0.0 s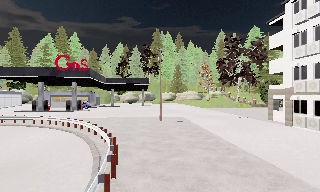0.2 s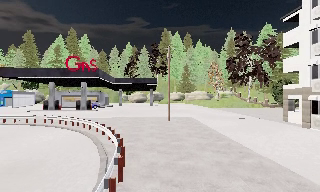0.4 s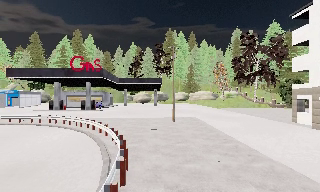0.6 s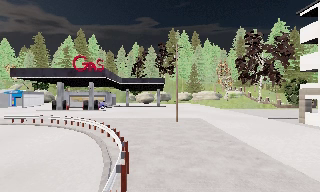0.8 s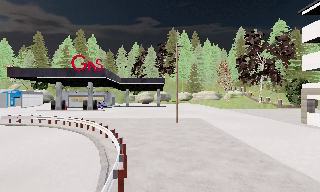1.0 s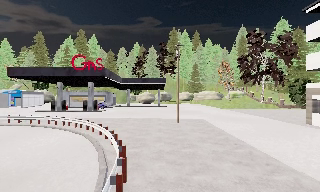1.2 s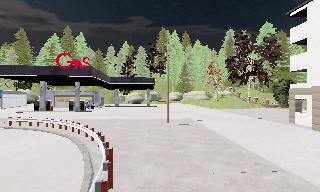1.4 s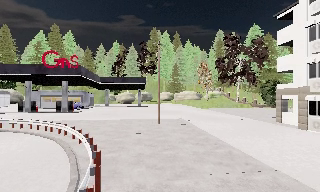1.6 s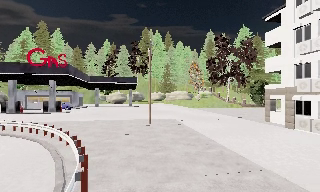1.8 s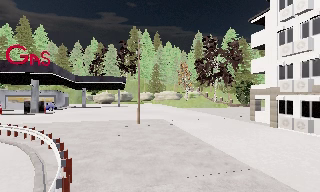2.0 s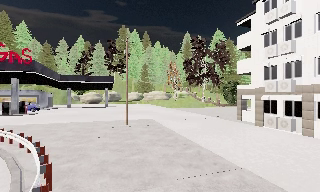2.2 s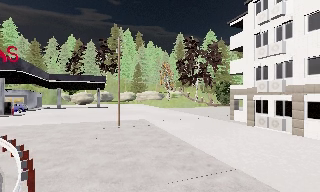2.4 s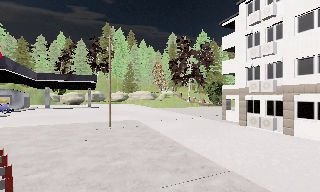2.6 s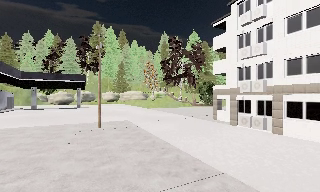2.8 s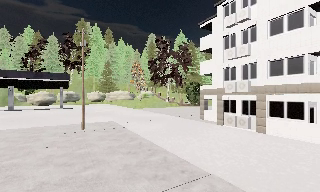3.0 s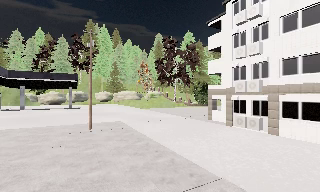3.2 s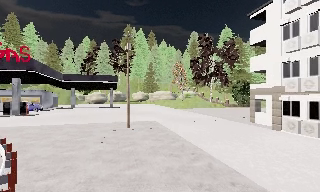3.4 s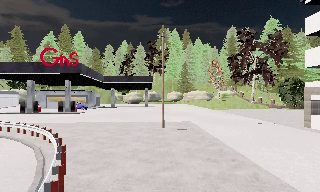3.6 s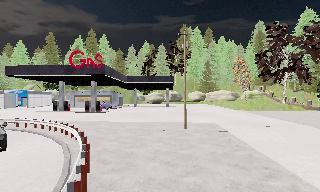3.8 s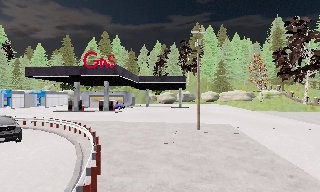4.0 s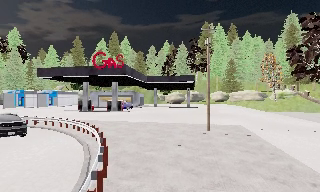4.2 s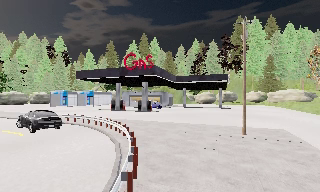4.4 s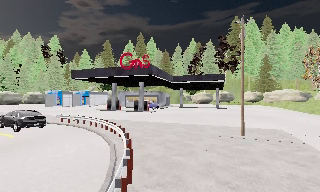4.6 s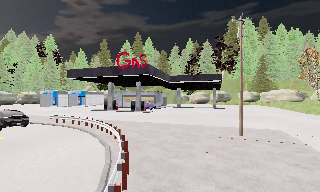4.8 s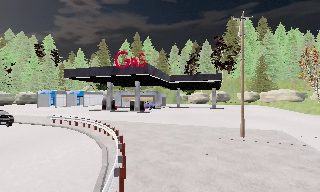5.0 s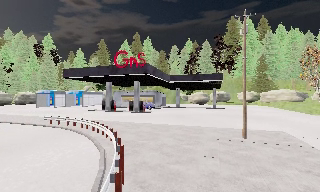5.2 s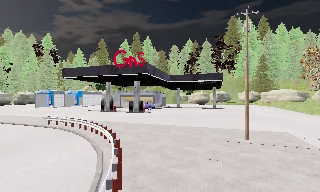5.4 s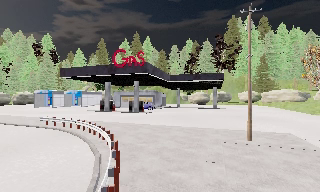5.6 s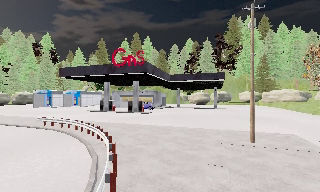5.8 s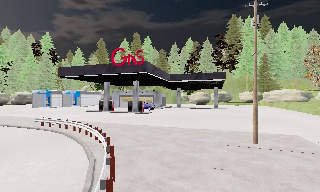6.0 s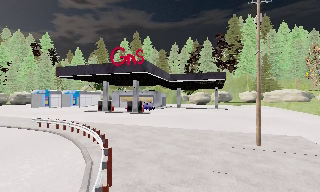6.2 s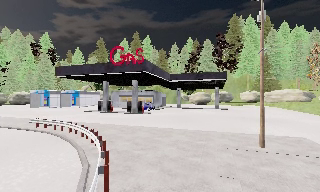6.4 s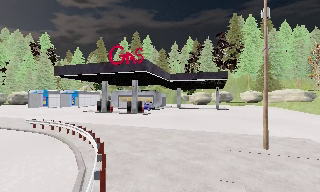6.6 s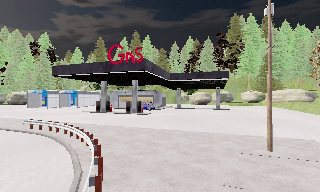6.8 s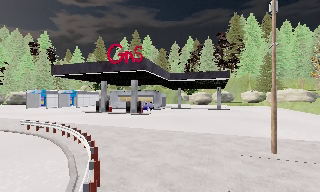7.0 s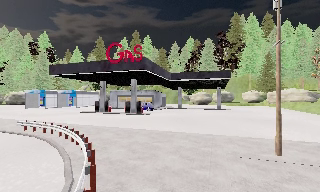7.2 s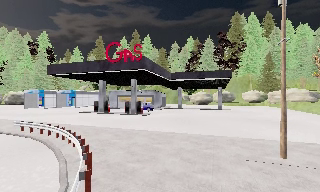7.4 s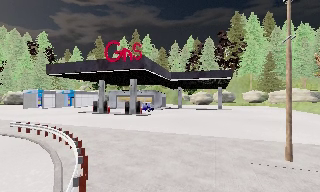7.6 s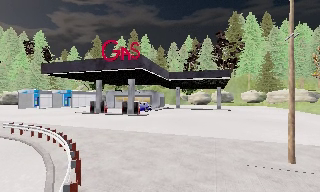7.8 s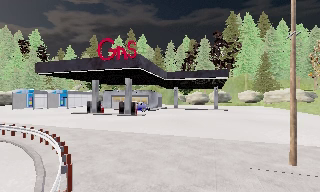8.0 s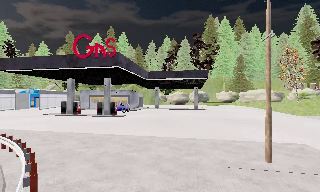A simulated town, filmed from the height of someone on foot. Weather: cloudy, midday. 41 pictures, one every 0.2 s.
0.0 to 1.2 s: The camera travels forward, about 1.5 m, so what stands in front looms larger.
1.2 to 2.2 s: The camera swings to its right by about 15 degrees, and the scene slides to the left. It travels forward, about 1 m, so what stands in front looms larger.
2.2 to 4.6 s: The scene slides to the right, as the camera pans about 40 degrees to its left. It travels forward, about 3 m.
4.6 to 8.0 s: The camera travels forward, about 4.5 m, so what stands in front looms larger.
The film runs forward here.
